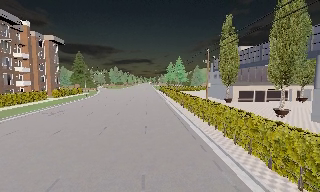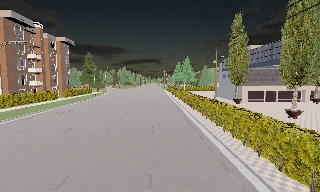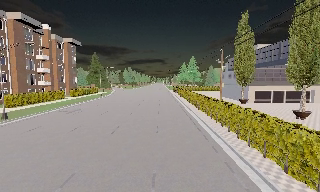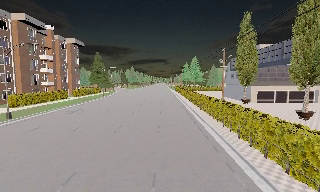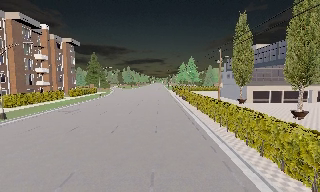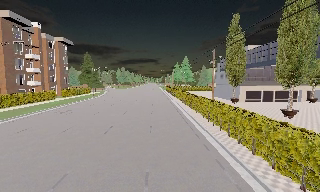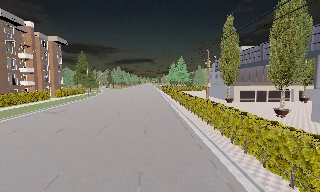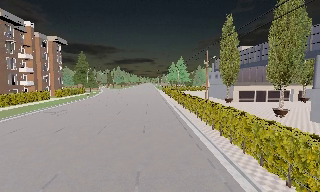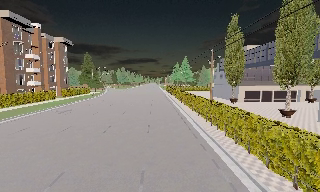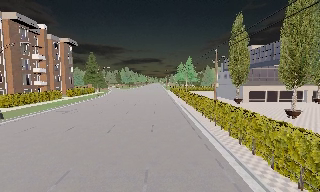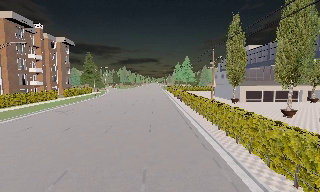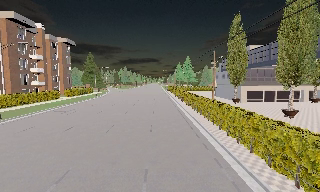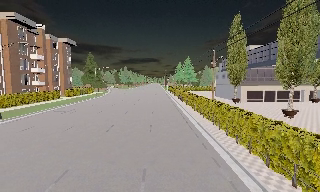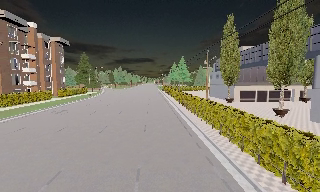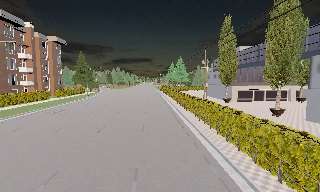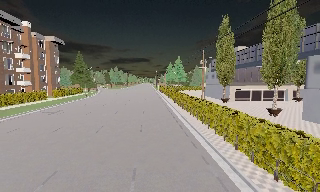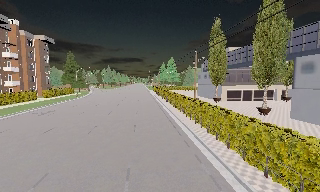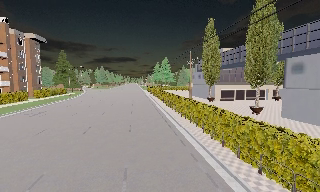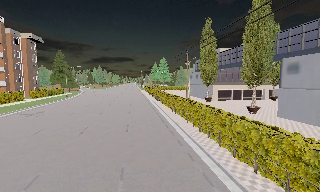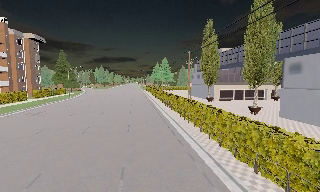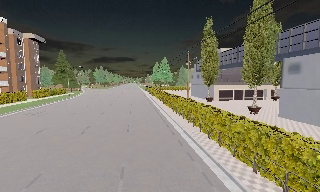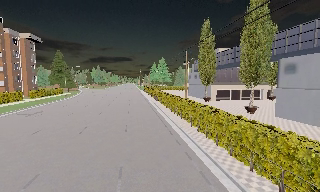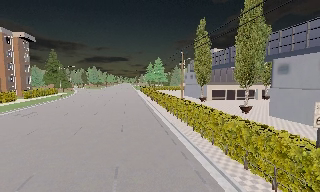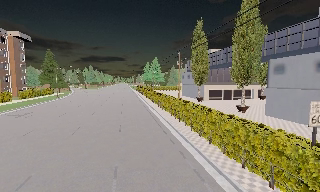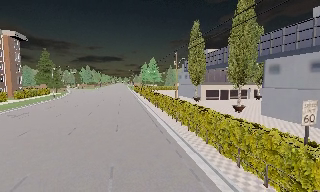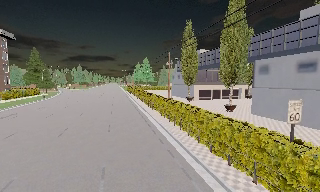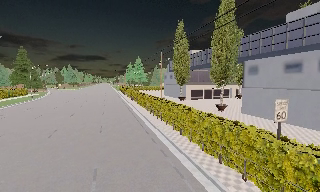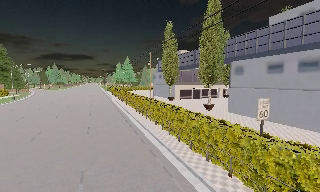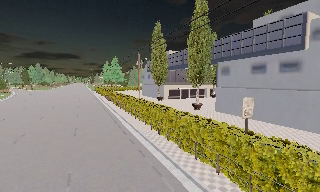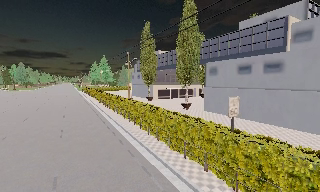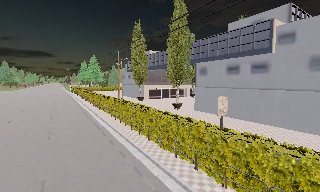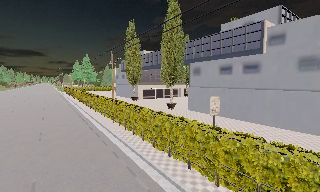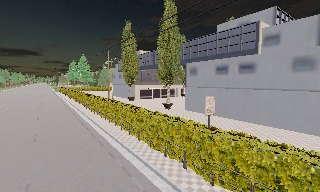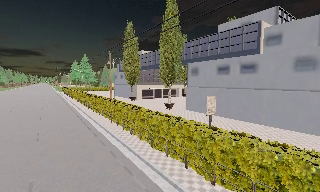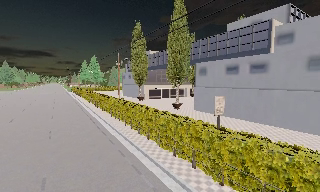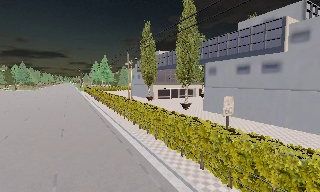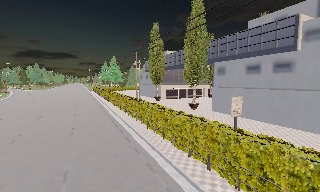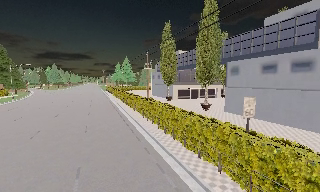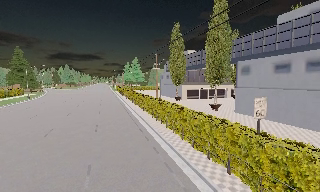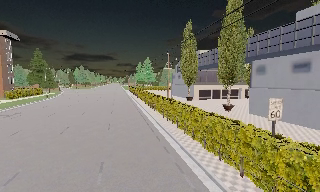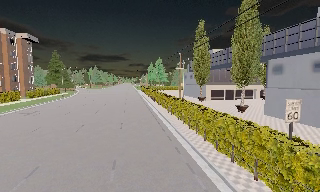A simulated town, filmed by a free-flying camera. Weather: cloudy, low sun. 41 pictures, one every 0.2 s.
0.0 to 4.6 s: The camera travels backward, about 1 m, so what stands in front gets smaller.
4.6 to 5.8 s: The camera pans to its right, which is clockwise from overhead, by about 15 degrees.
5.8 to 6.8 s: The camera shifts only a little, or ends up much as it began.
6.8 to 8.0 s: The camera swings to its left by about 20 degrees, and the scene slides to the right.
The film runs backward here.
